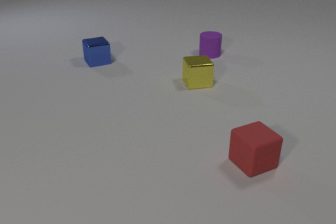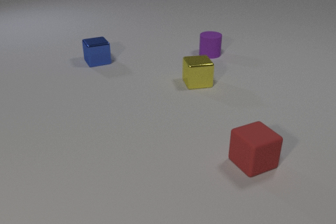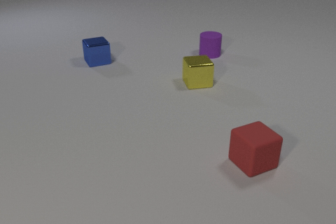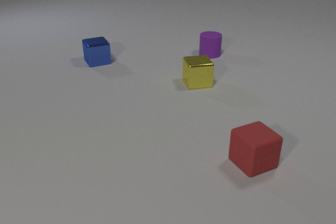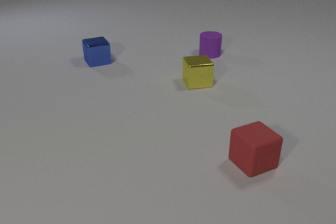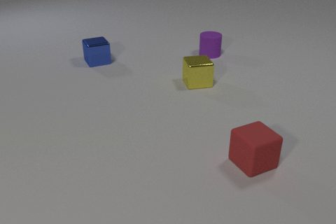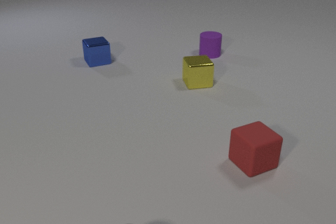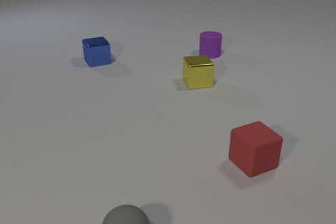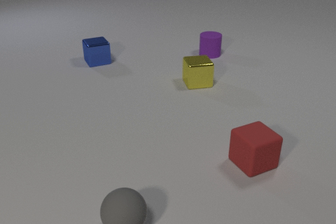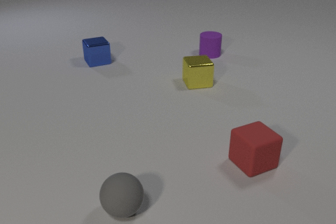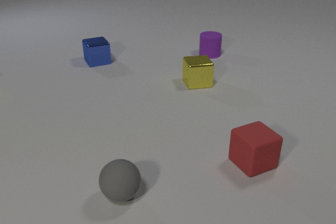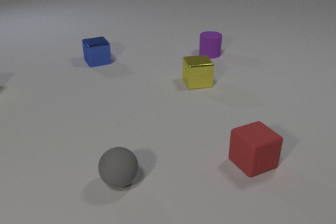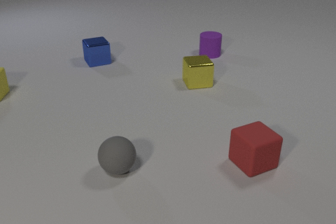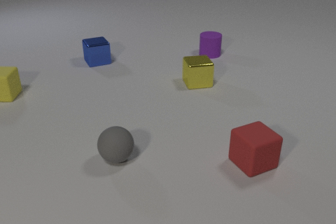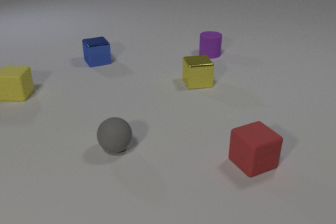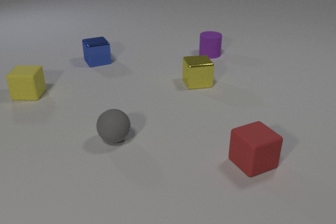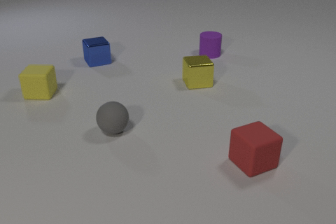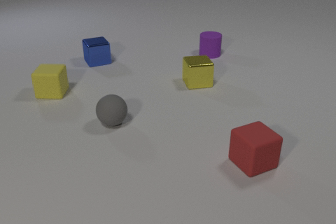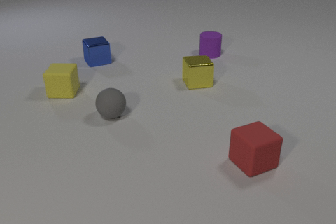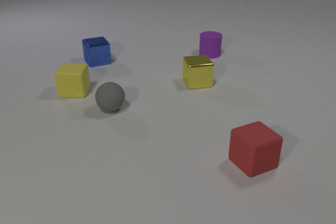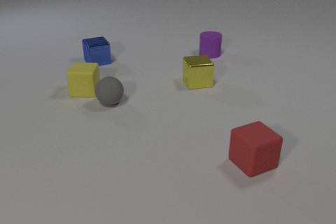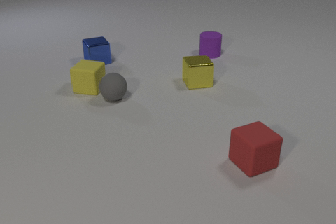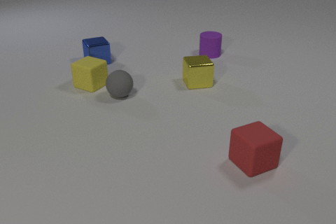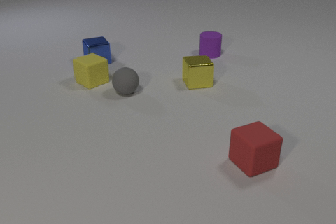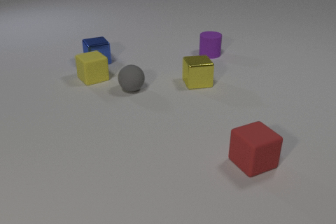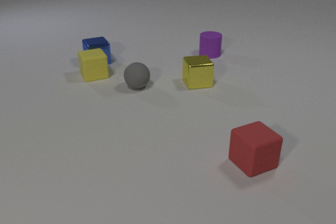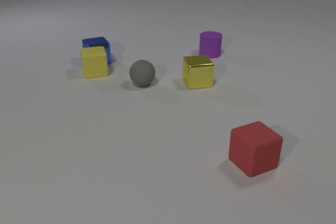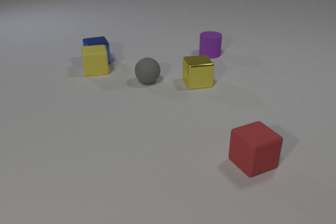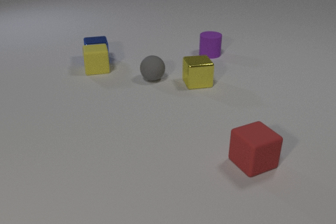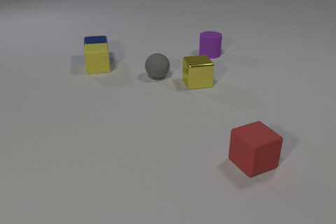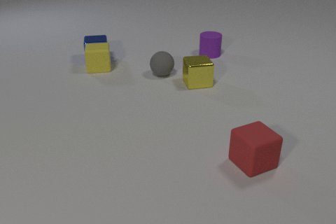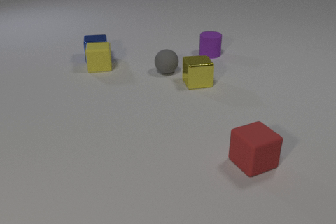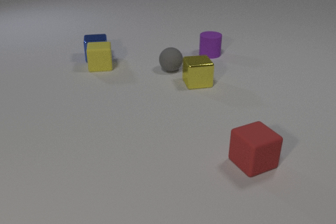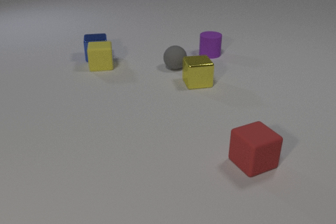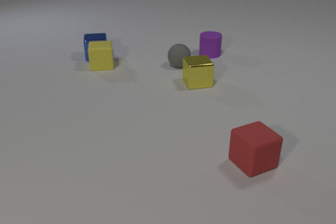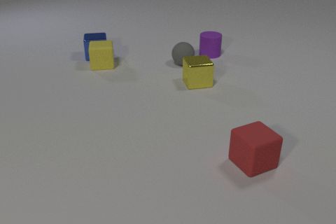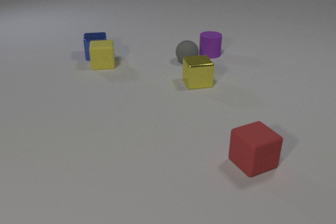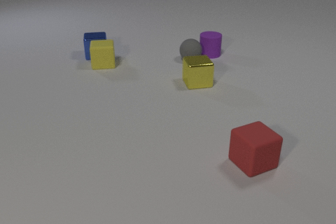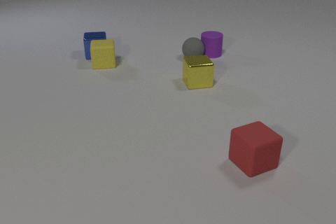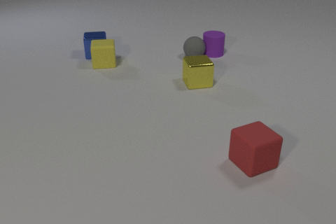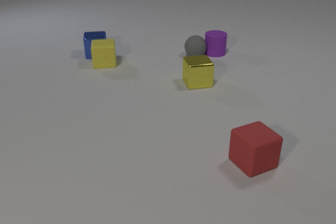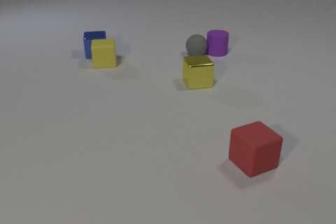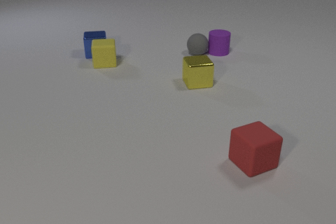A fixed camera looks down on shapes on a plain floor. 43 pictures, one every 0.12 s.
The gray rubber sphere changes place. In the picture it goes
away from the camera.
The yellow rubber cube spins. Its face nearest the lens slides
to the left.
0.00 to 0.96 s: The gray rubber sphere comes in at the bottom edge, rolls away from the camera.
0.96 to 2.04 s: The gray rubber sphere rolls away from the camera. The yellow rubber cube comes in at the left edge, slides to the right.
2.04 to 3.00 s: The gray rubber sphere rolls away from the camera. The yellow rubber cube slides to the right and away from the camera, spins so that its near face slides to the left, clockwise seen from above. The gray rubber sphere and the yellow rubber cube collide.
3.00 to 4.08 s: The gray rubber sphere rolls away from the camera and to the right. The yellow rubber cube slides away from the camera. The blue metal cube slides away from the camera. The yellow rubber cube and the blue metal cube collide.
4.08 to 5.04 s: The gray rubber sphere rolls away from the camera and to the right. The yellow rubber cube slides away from the camera. The blue metal cube slides away from the camera. The purple rubber cylinder slides to the right and away from the camera. The gray rubber sphere and the purple rubber cylinder collide.
How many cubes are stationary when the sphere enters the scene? 3.
How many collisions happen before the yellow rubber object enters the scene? 0.
What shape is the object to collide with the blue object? cube.
